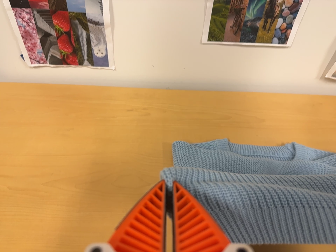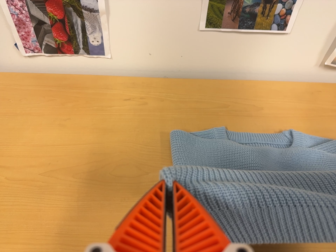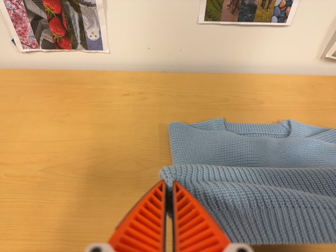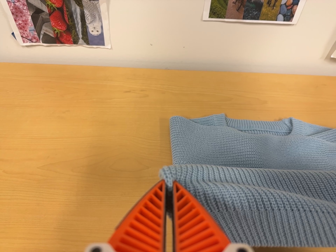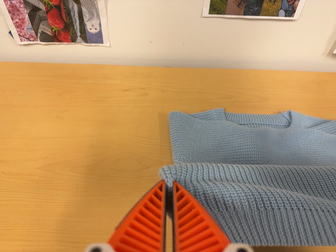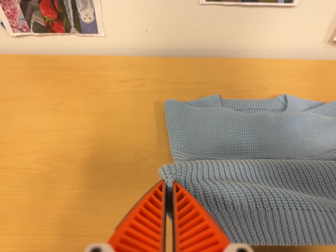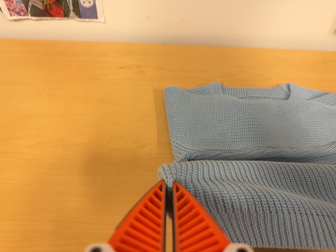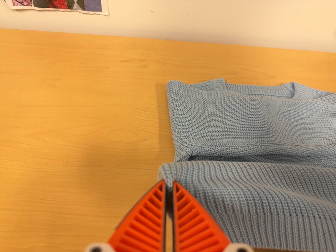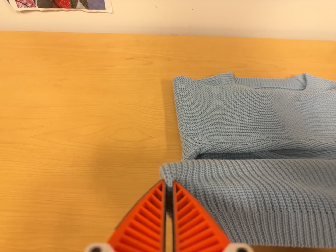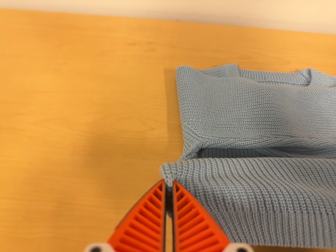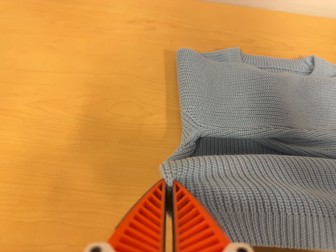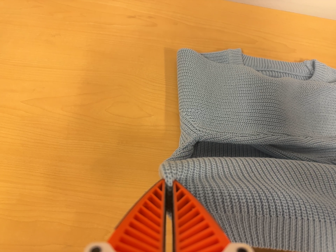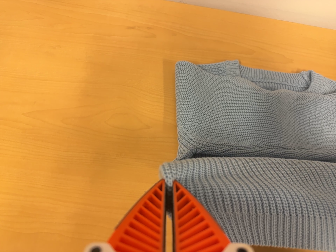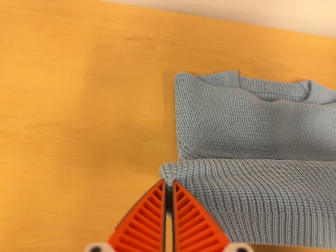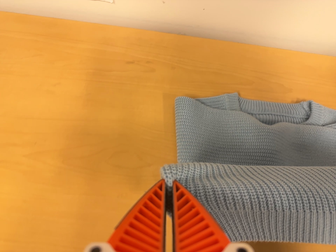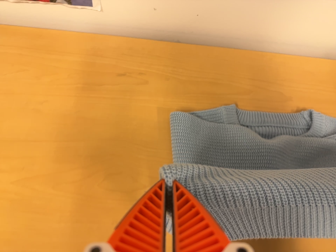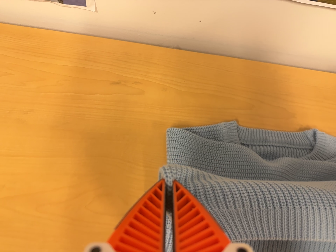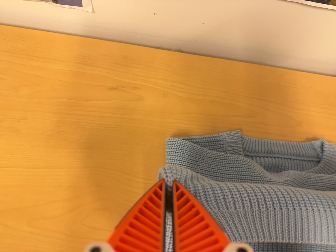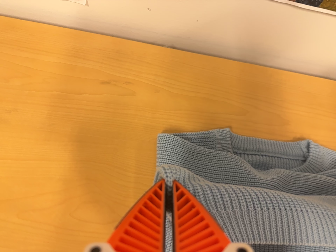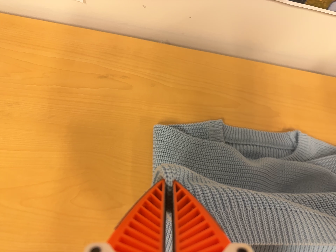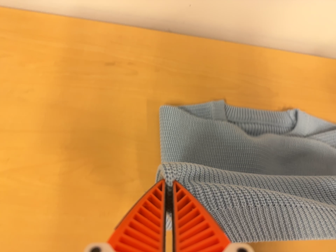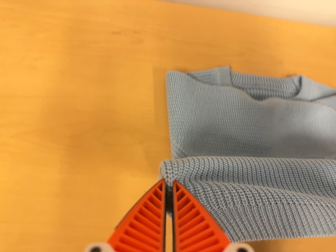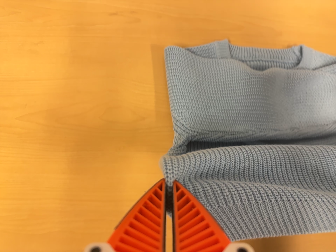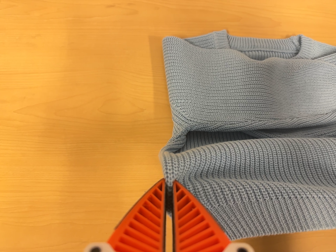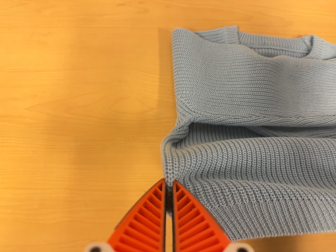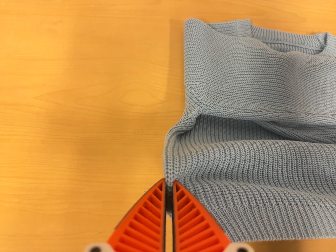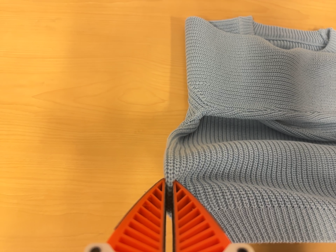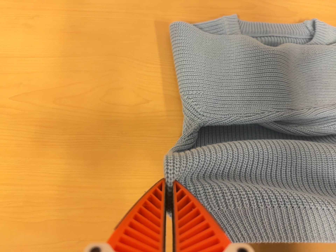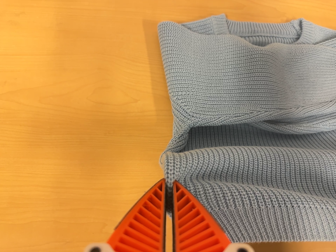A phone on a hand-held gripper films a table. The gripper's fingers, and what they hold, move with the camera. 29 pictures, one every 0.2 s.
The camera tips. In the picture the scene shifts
upward.
0.0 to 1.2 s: The camera travels forward, about 5 cm, so what stands in front looms larger.
1.2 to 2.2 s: The camera's aim tips toward the bottom of its view by about 15 degrees, and the scene shifts upward.
2.2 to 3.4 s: The camera travels toward the top of its view, about 18 cm, so close, fixed things drift downward.
3.4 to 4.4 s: The camera travels toward the bottom of its view and backward, about 14 cm, so close, fixed things drift upward.
4.4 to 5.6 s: The camera shifts only a little, or ends up much as it began.
The film runs backward here.
